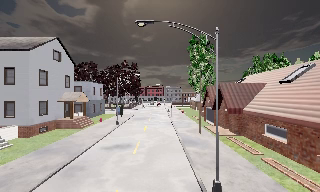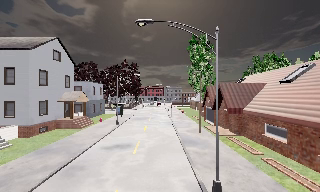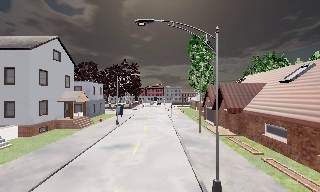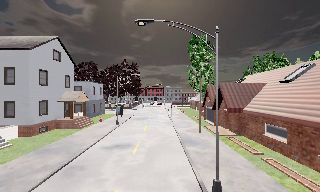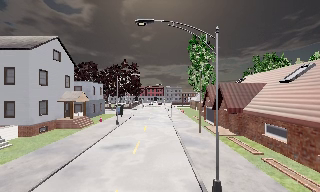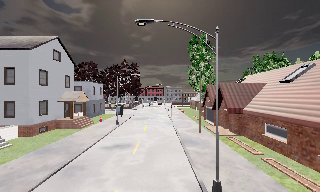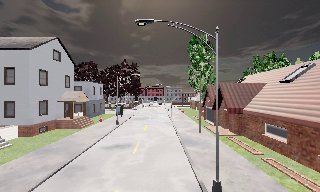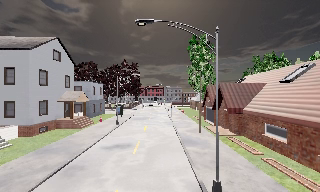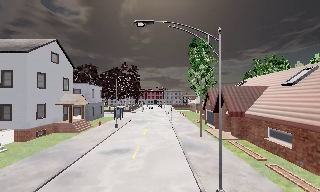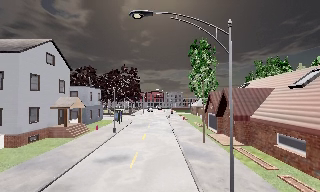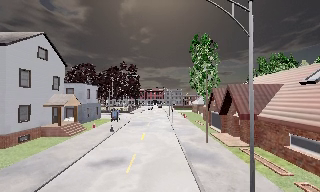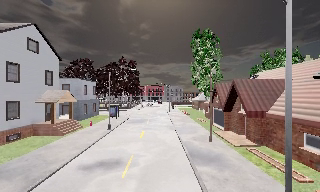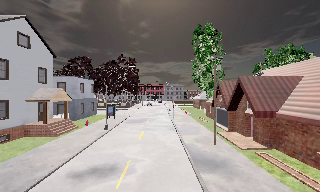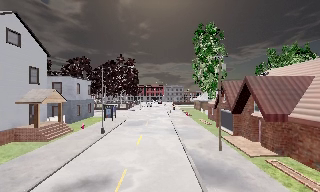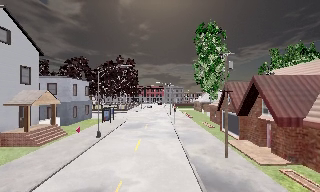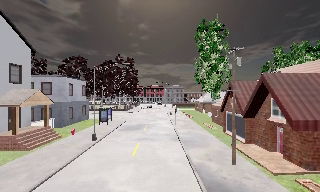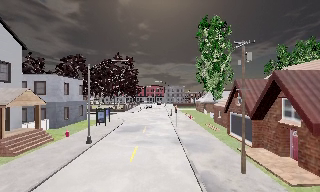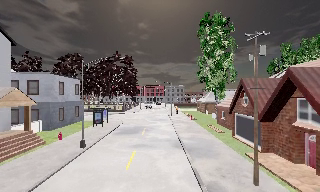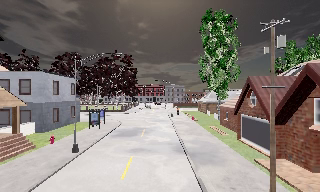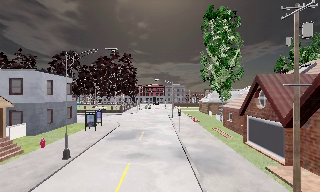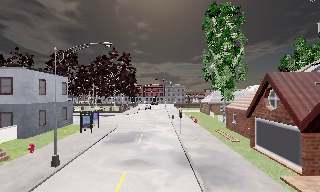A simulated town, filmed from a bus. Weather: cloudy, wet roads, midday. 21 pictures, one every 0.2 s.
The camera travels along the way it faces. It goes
forward.
0.0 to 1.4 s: The camera keeps its place and its aim.
1.4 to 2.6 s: The camera travels forward, about 6 m, so what stands in front looms larger. It gains speed.
2.6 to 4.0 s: The camera travels forward, about 8 m, so what stands in front looms larger.
The film runs forward here.
